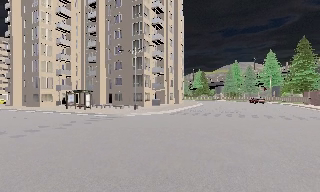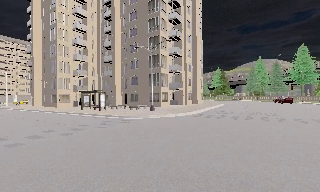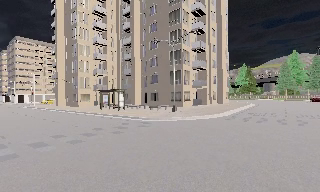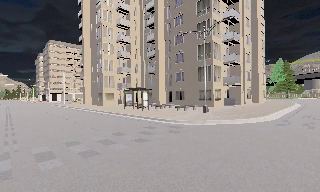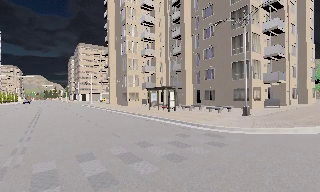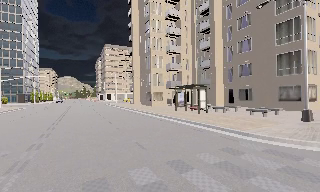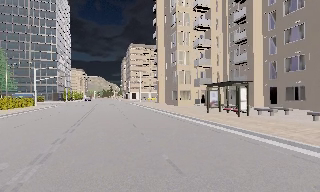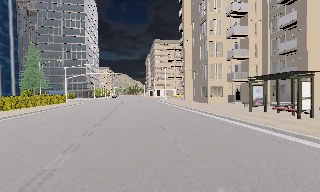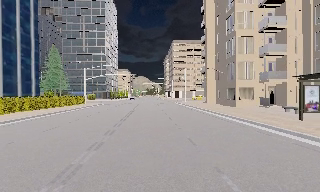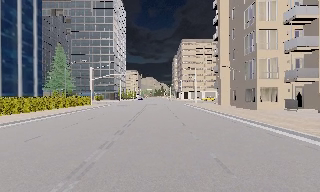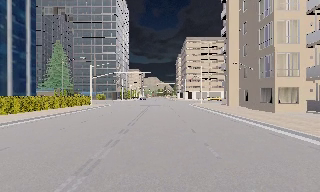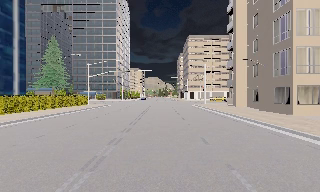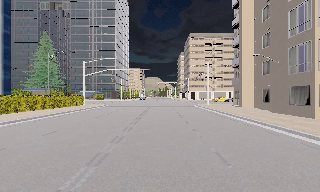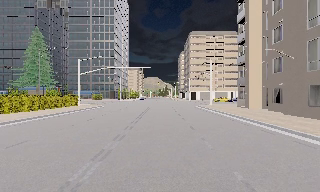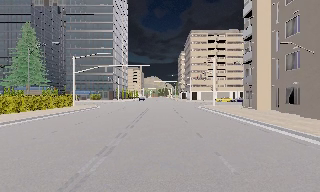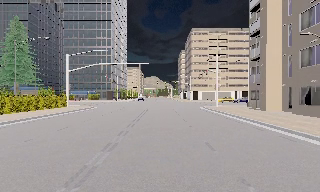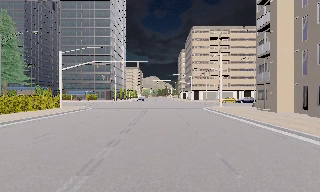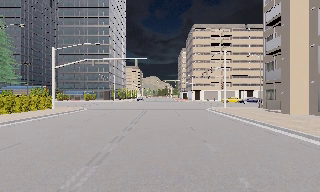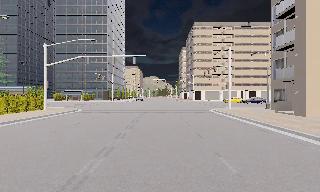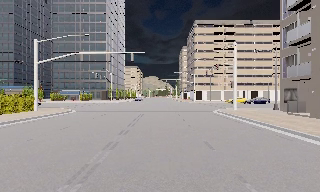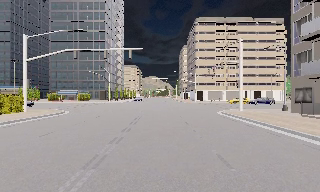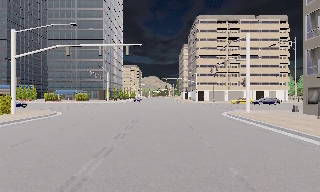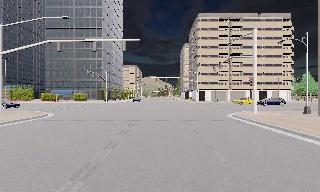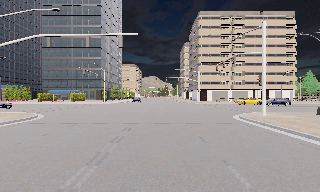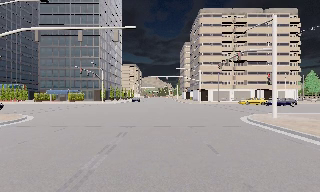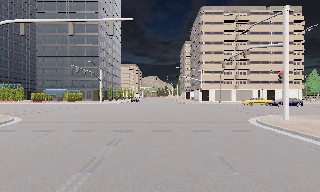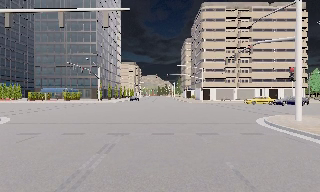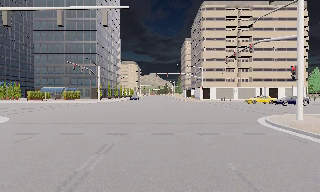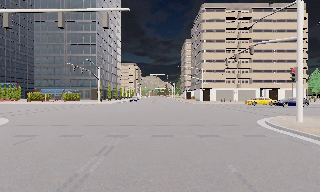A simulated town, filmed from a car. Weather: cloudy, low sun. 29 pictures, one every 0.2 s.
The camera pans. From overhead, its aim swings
counterclockwise.
The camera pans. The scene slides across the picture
to the right.
0.0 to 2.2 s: The scene slides to the right, as the camera pans about 65 degrees to its left. It travels forward, about 20 m.
2.2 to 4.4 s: The camera travels forward, about 17 m, so what stands in front looms larger.
4.4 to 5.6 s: The camera travels forward, about 4.5 m, so what stands in front looms larger. It loses speed.
The film runs forward here.
